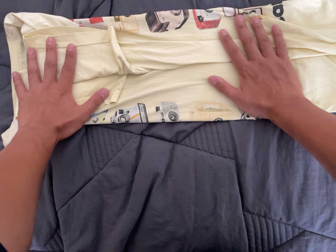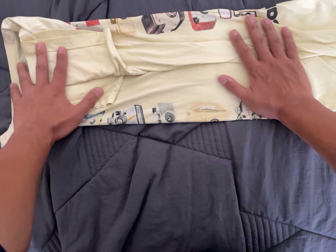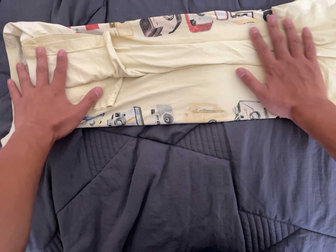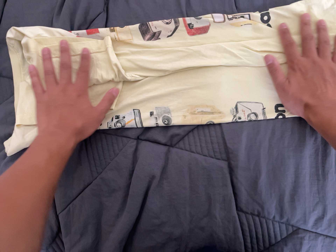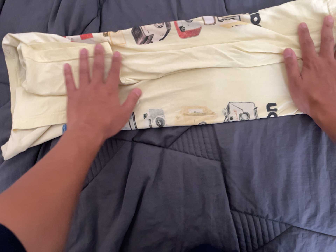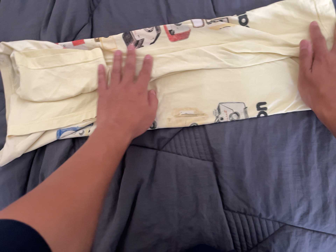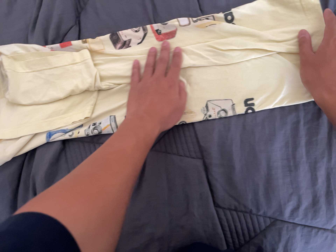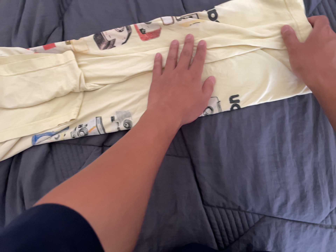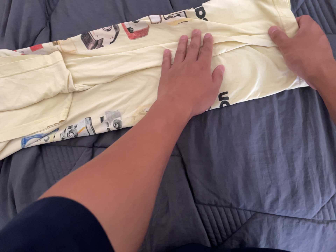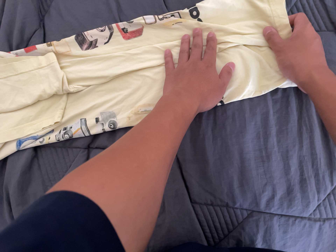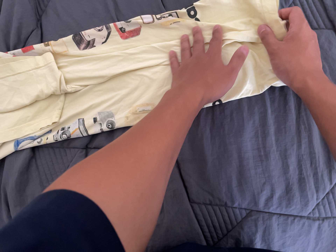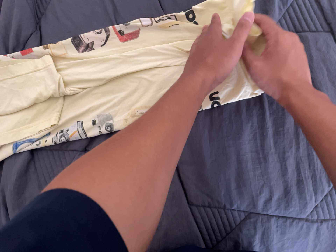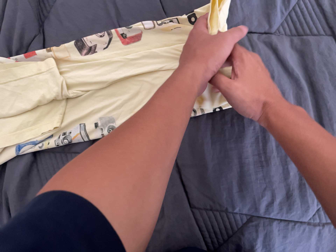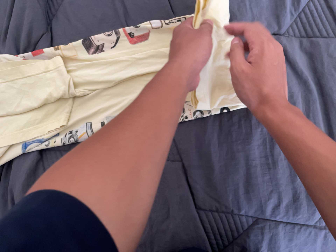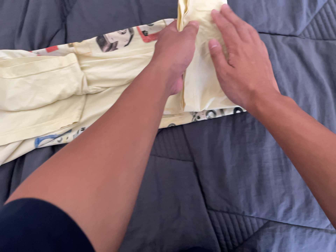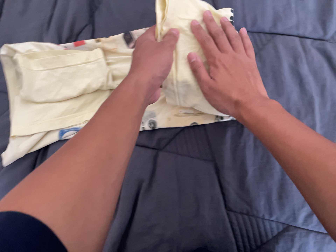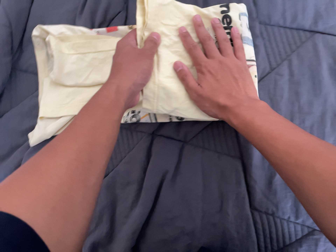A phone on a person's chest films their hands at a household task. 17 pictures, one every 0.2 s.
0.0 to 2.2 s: The camera travels to its right, about 12 cm, so close, fixed things drift to the left. It rolls about its line of sight by about 10 degrees, and the scene rotates counterclockwise.
2.2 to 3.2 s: The camera travels to its left, about 8 cm, so close, fixed things drift to the right. It rolls about its line of sight by about 10 degrees, and the scene rotates clockwise.
The film runs forward here.
